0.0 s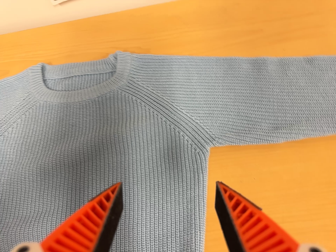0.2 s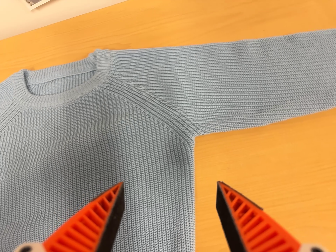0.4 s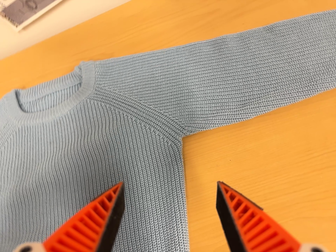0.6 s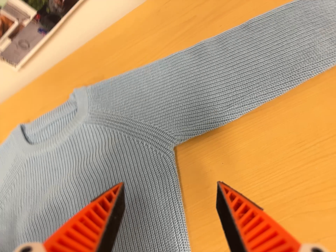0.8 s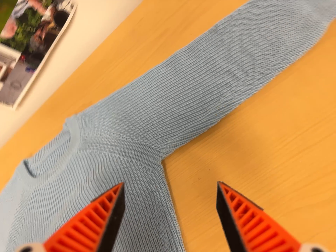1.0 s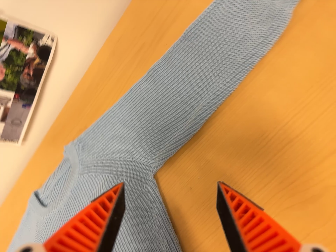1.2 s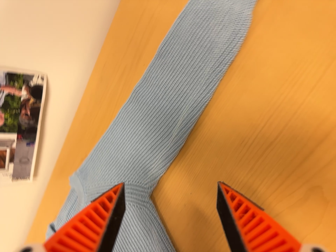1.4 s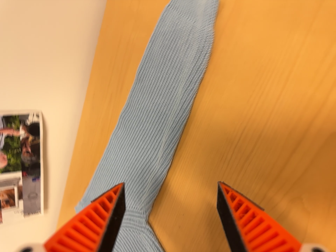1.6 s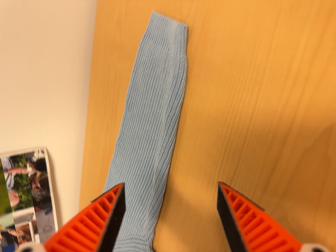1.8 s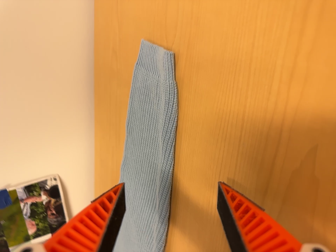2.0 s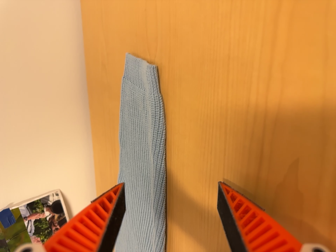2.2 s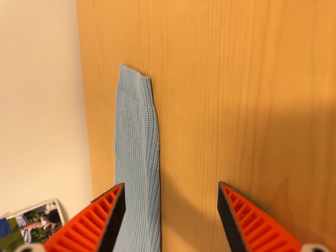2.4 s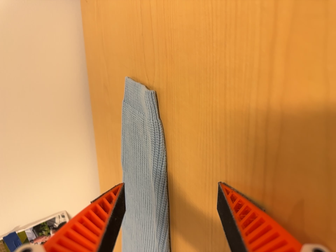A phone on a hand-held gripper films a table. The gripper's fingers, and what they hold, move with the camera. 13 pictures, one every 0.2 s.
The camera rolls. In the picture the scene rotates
counterclockwise.
The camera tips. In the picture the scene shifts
downward.
0.0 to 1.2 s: The camera pans to its left by about 25 degrees. It travels to its right, about 26 cm. It rolls about its line of sight by about 50 degrees, and the scene rotates counterclockwise.
1.2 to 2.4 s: The camera pans to its left by about 15 degrees. It travels to its right and toward the top of its view, about 16 cm. Its aim tips toward the top of its view by about 10 degrees, and the scene shifts downward. It rolls about its line of sight by about 25 degrees, and the scene rotates counterclockwise.
The film runs forward here.
